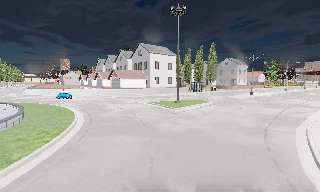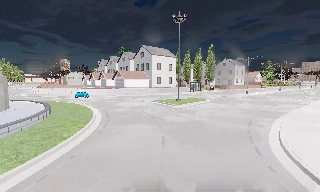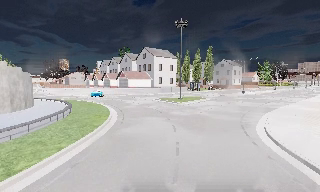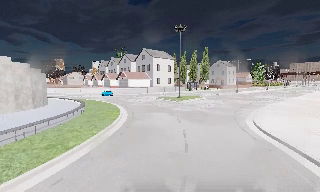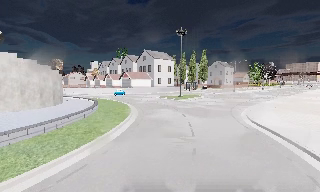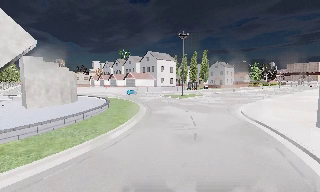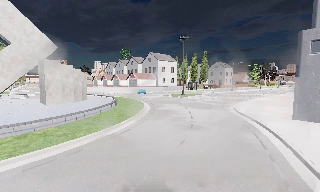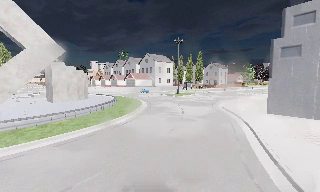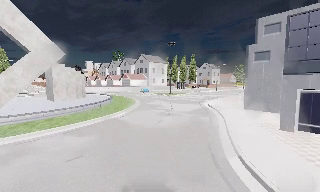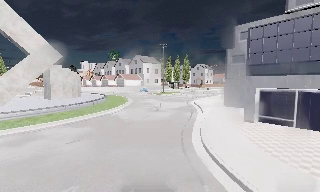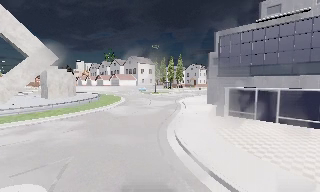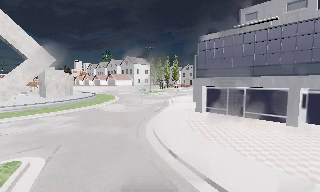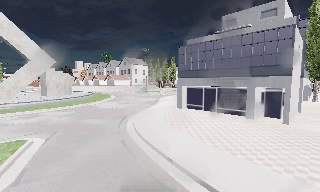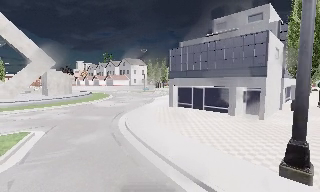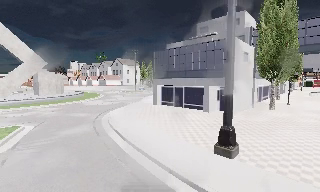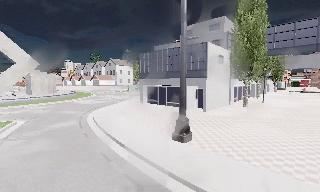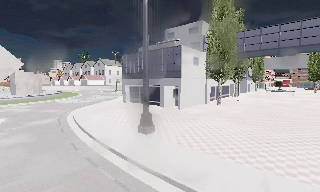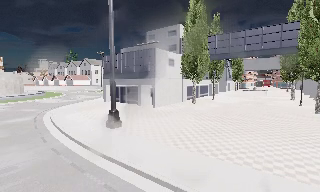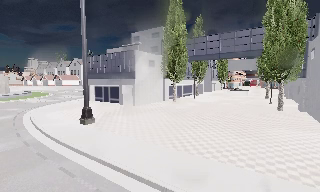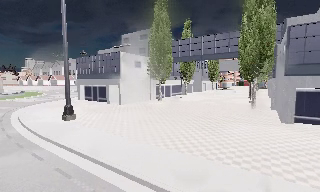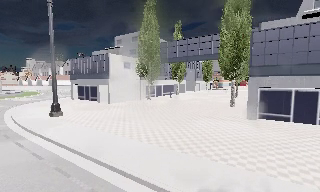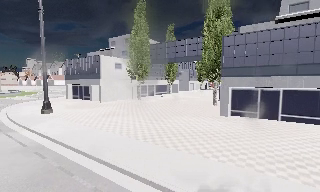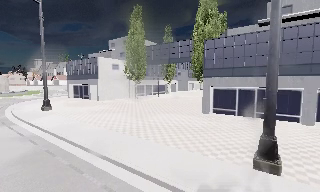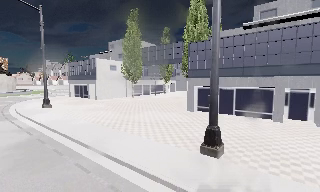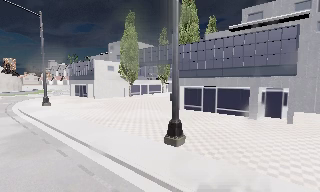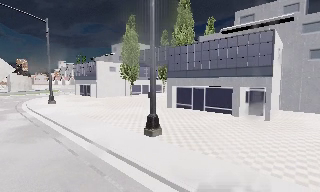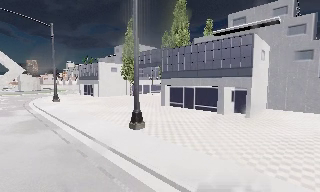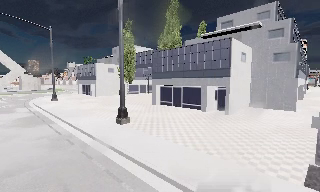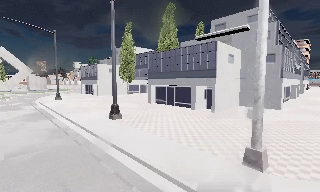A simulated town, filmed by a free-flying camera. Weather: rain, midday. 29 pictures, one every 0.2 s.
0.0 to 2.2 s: The camera travels backward, about 20 m, so what stands in front gets smaller.
2.2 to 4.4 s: The camera travels to its right and backward, about 20 m, so close, fixed things drift to the left.
4.4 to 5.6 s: The camera pans to its left, which is counterclockwise from overhead, by about 10 degrees. It travels to its right and backward, about 11 m, so close, fixed things drift to the left.
The film runs backward here.
